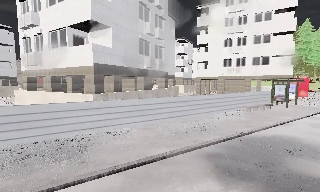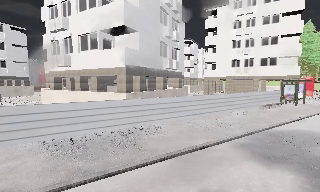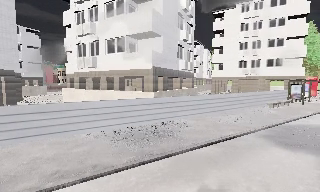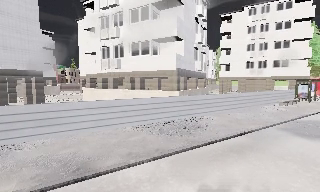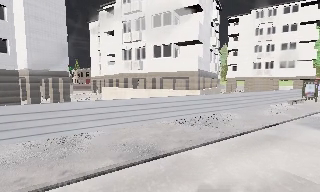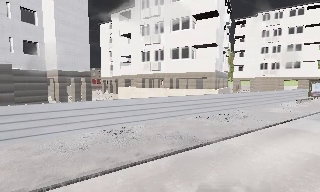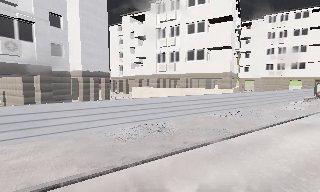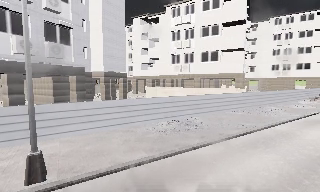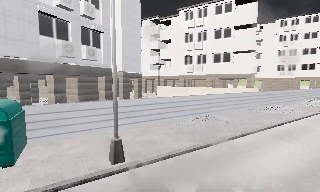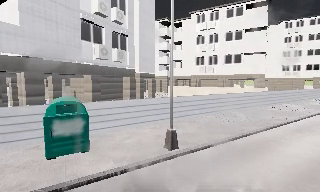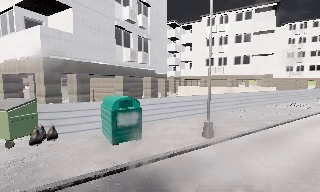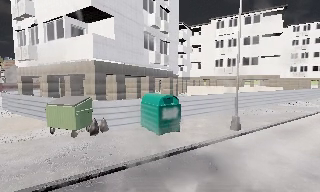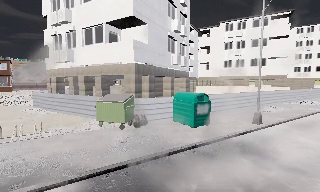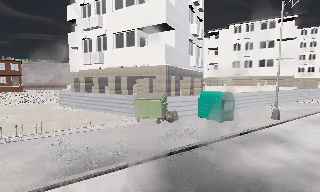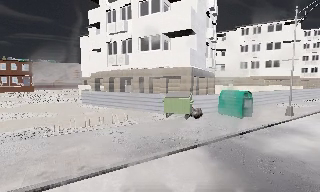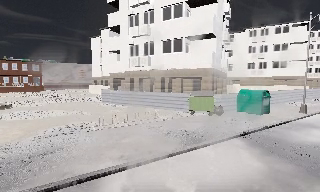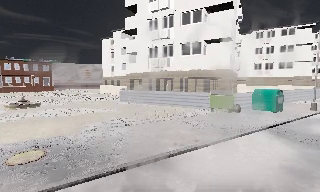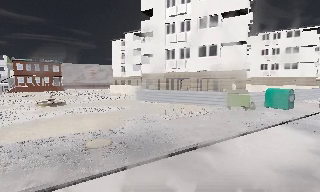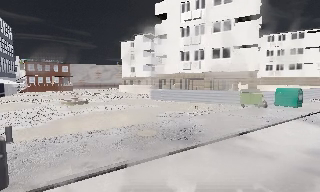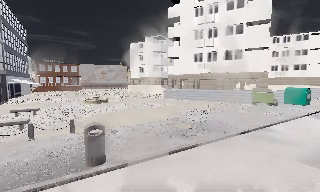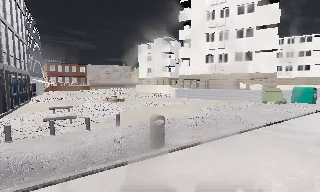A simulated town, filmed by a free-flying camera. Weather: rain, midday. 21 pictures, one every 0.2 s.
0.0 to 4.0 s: The camera travels to its left and backward, about 40 m, so close, fixed things drift to the right.
The film runs backward here.
